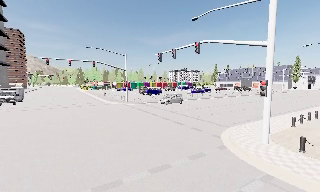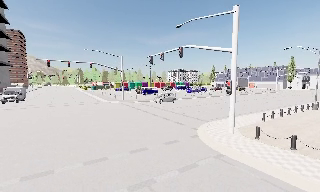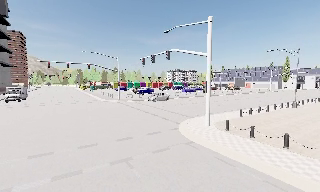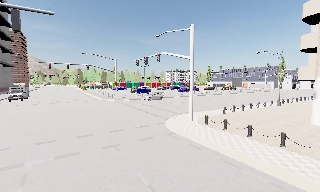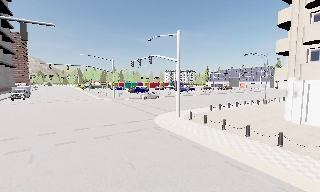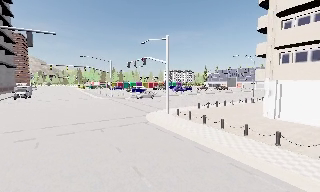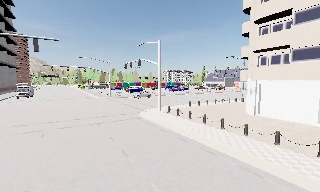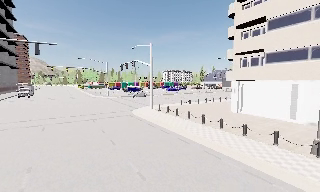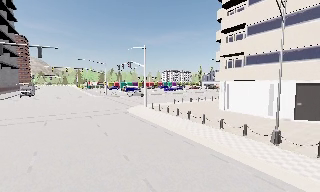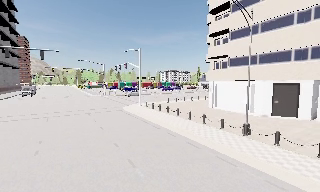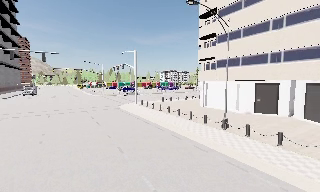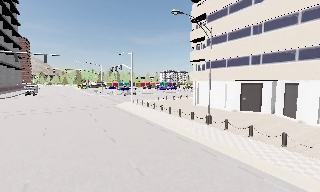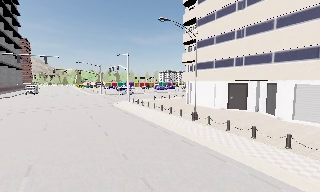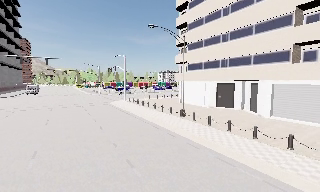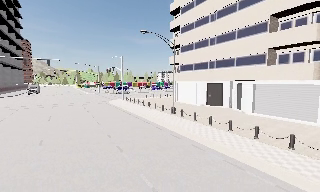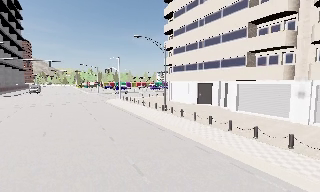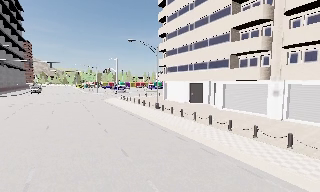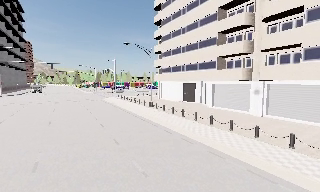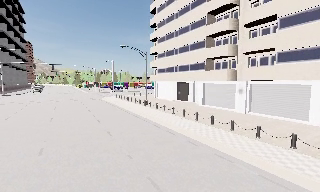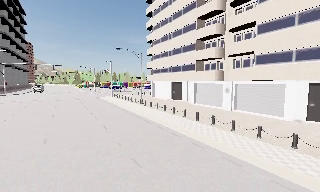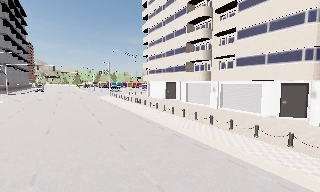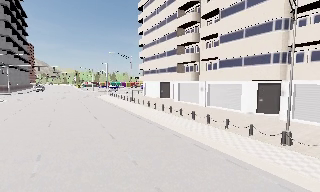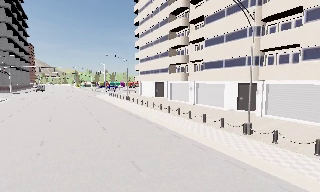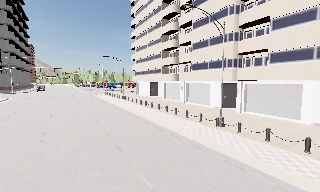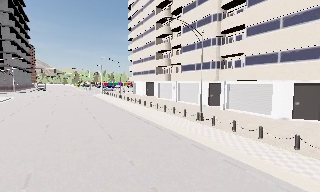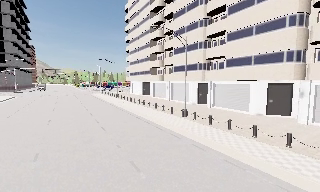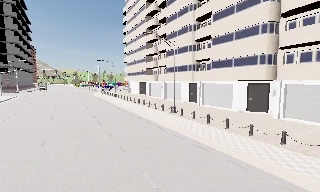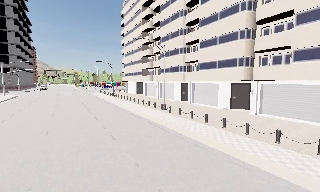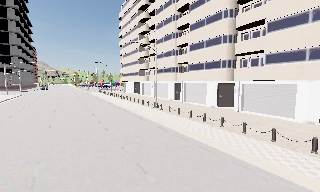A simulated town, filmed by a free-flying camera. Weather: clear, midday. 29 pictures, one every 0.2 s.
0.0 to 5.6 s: The camera travels backward and to its right, about 50 m, so what stands in front gets smaller.
The film runs backward here.
